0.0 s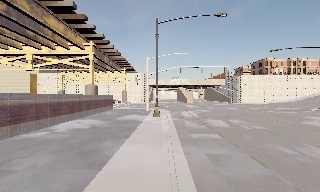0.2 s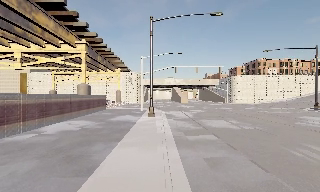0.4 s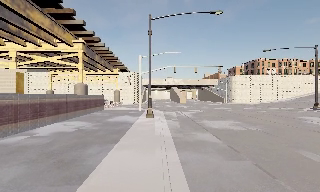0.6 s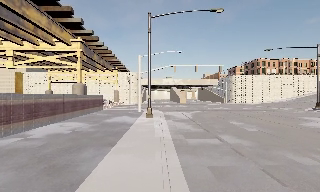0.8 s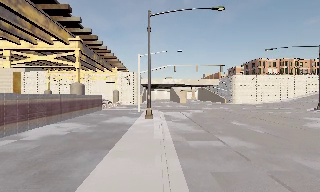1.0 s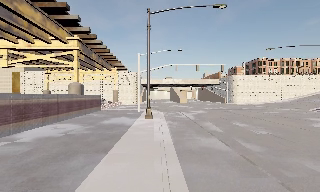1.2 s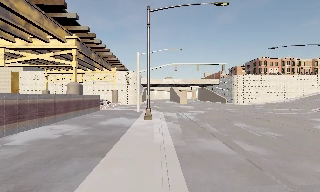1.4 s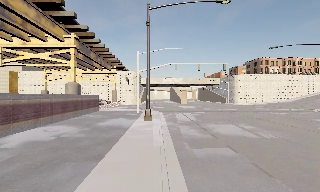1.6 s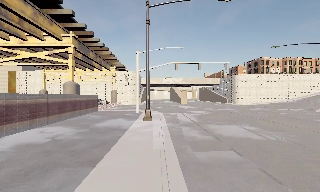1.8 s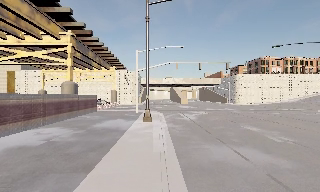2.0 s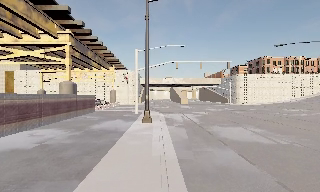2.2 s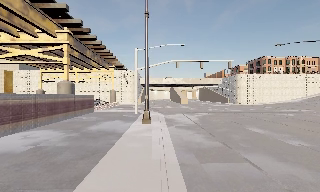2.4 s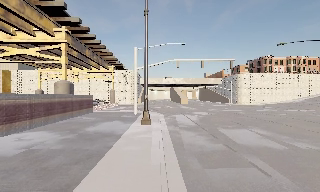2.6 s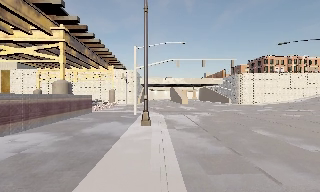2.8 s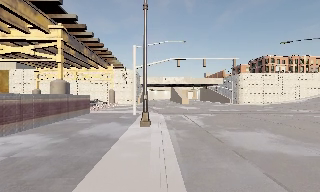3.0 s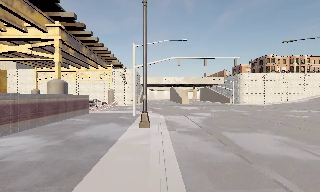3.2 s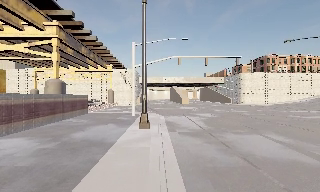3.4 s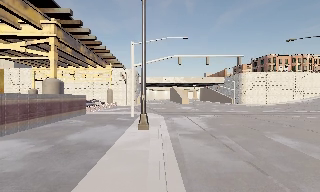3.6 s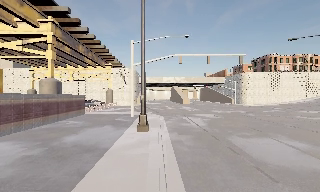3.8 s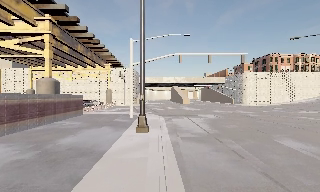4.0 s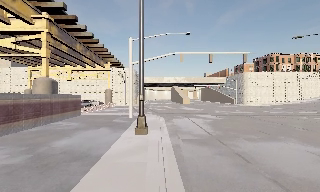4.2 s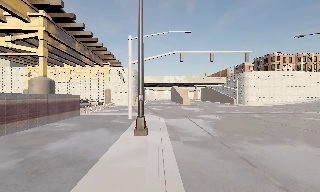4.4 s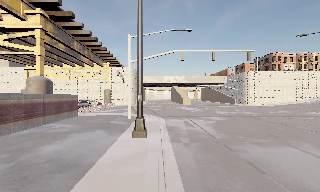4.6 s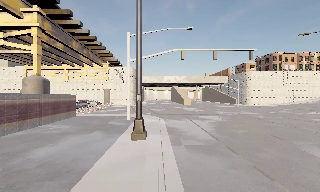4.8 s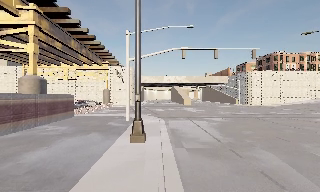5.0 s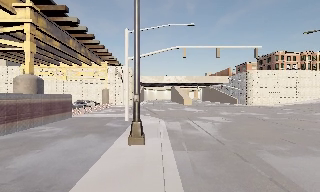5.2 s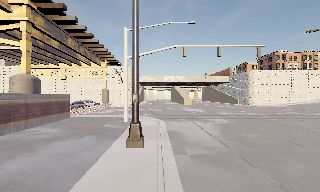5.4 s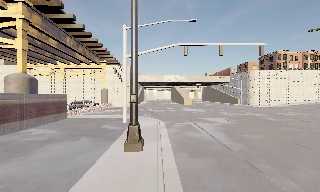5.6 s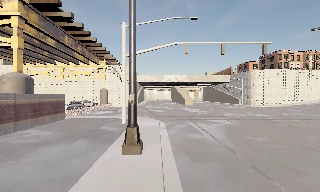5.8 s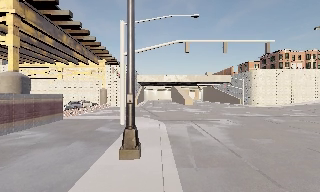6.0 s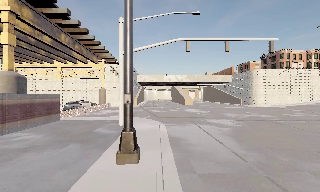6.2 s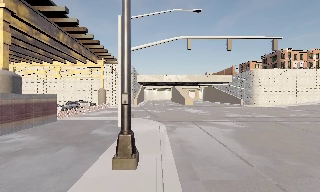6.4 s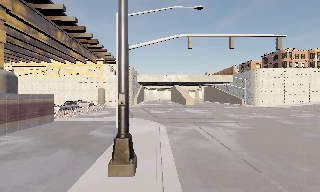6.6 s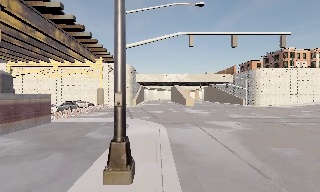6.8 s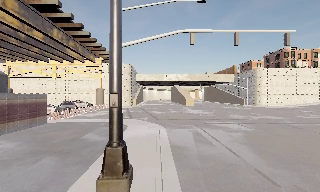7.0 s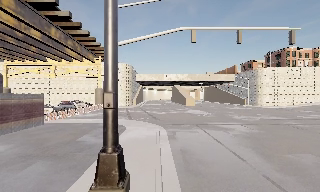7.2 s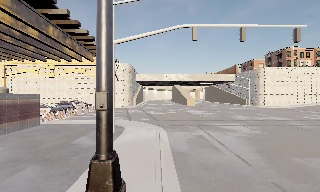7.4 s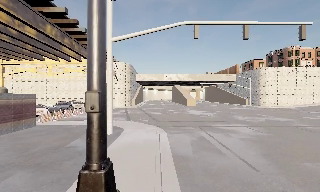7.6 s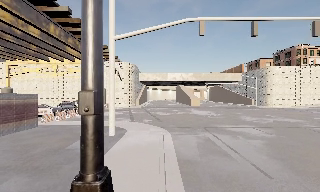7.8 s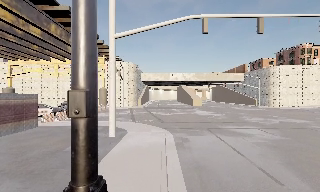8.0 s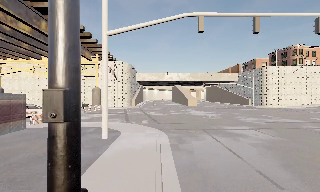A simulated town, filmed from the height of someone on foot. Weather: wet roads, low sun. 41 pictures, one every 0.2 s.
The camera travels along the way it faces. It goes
forward.
0.0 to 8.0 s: The camera travels forward, about 15 m, so what stands in front looms larger.
The film runs forward here.
